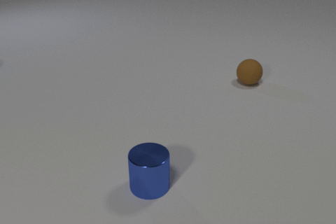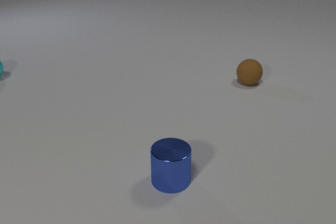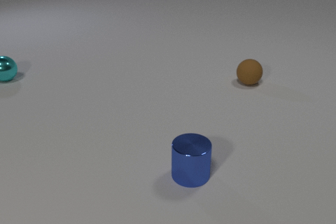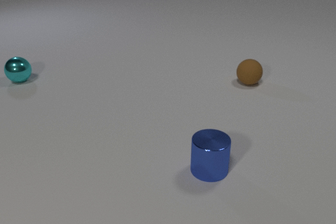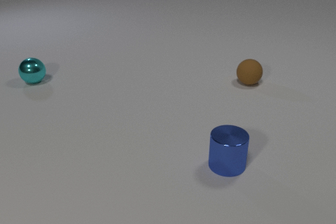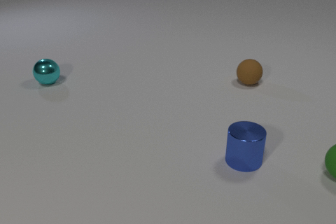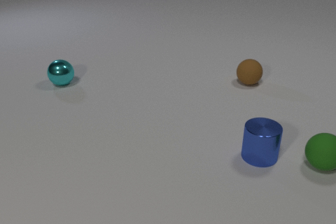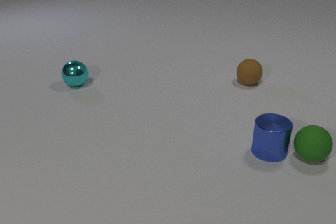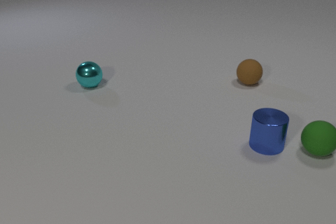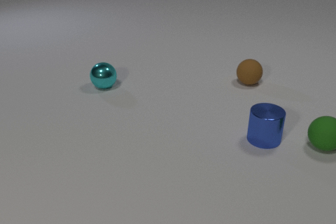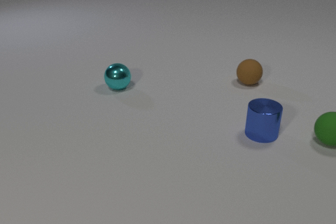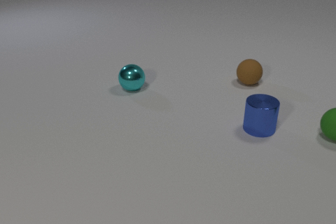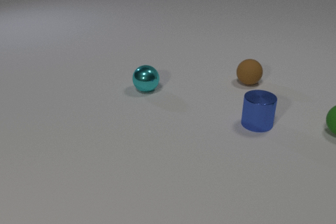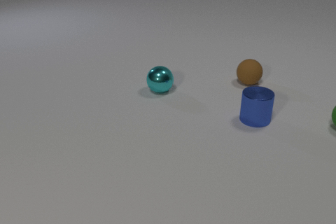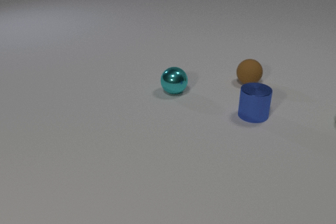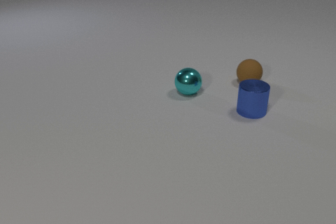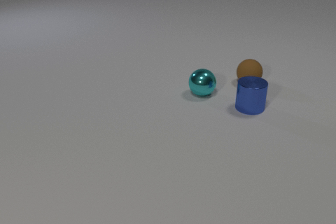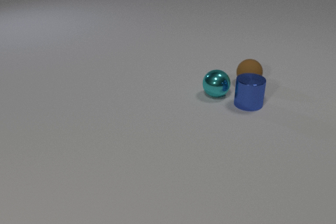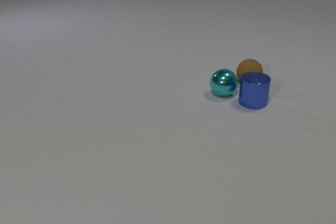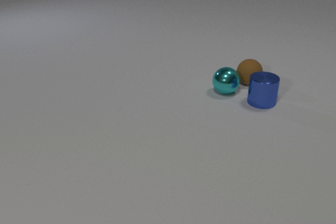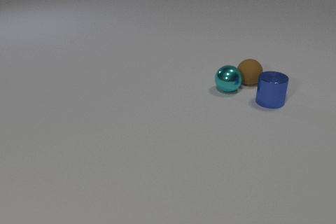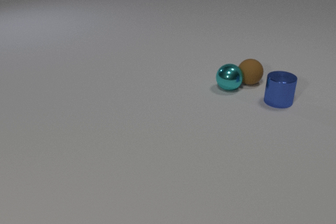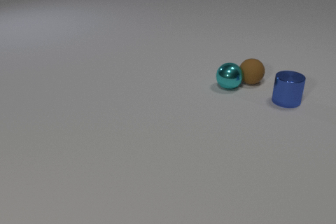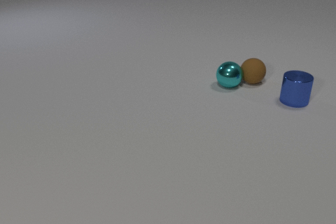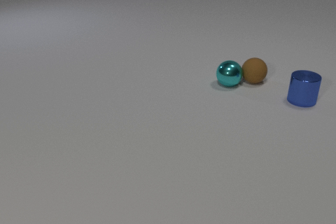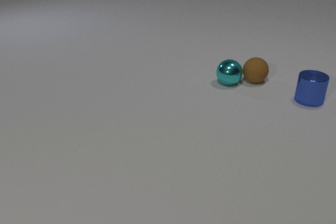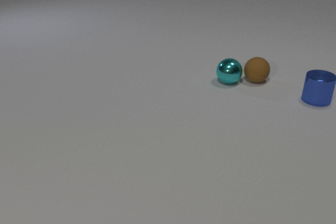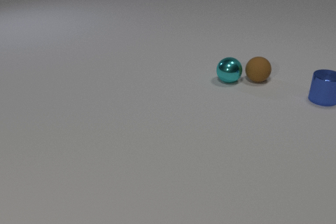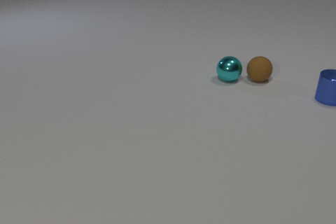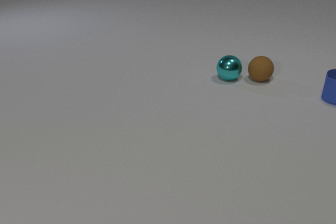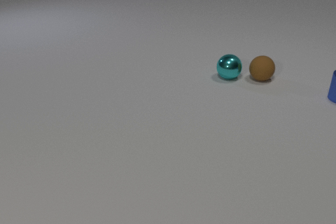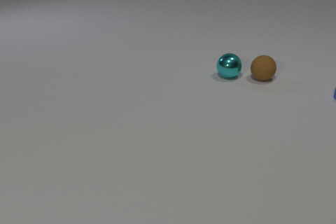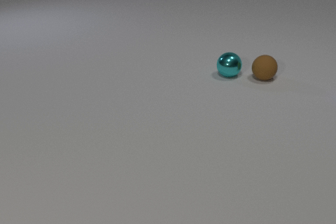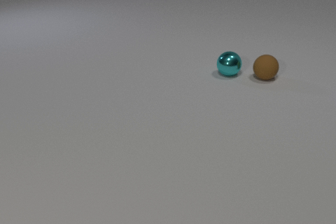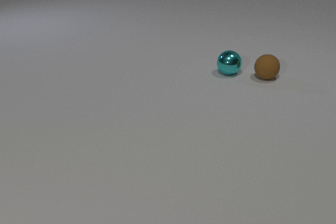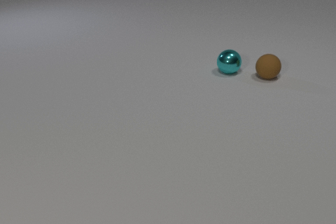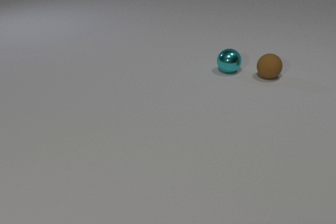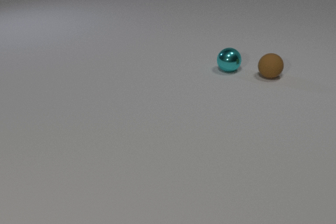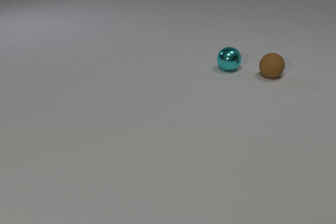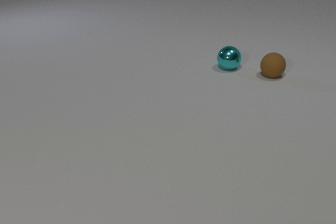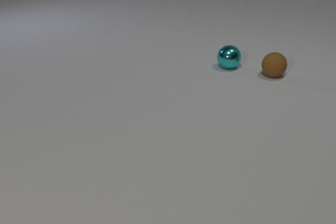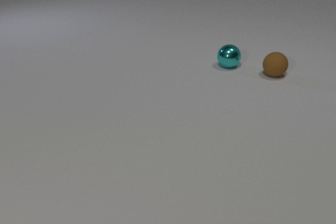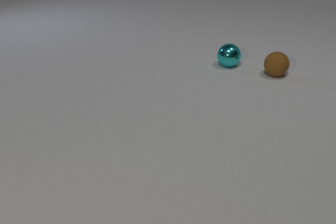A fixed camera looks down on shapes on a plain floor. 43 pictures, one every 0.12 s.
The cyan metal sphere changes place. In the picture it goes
to the right.
0.00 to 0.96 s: The green rubber sphere comes in at the right edge, rolls away from the camera and to the left. The blue metal cylinder slides to the right and away from the camera. The cyan metal sphere comes in at the left edge, rolls to the right and toward the camera. The green rubber sphere and the blue metal cylinder collide.
0.96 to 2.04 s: The green rubber sphere rolls away from the camera and to the right, leaves at the right edge. The blue metal cylinder slides away from the camera. The cyan metal sphere rolls to the right.
2.04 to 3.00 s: The blue metal cylinder slides to the right and away from the camera. The cyan metal sphere rolls away from the camera and to the right. The brown rubber sphere rolls to the right and away from the camera. The blue metal cylinder and the cyan metal sphere collide. The cyan metal sphere and the brown rubber sphere collide.
3.00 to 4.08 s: The blue metal cylinder slides to the right and away from the camera, leaves at the right edge. The cyan metal sphere rolls away from the camera. The brown rubber sphere rolls away from the camera and to the right.
4.08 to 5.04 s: The cyan metal sphere rolls away from the camera. The brown rubber sphere rolls away from the camera and to the right.
How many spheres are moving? 3.
What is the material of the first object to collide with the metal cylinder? rubber.
What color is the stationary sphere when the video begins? brown.
